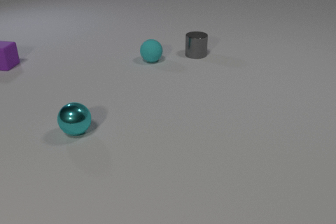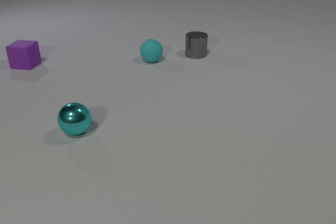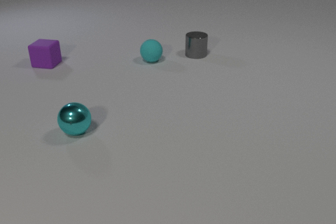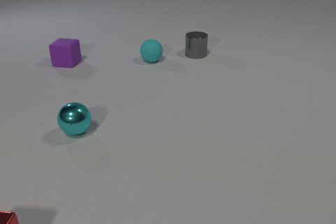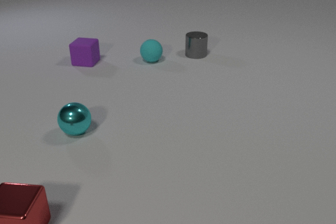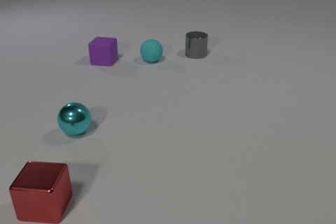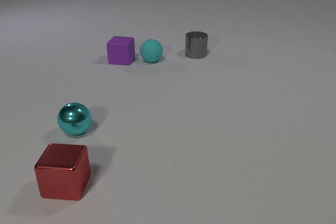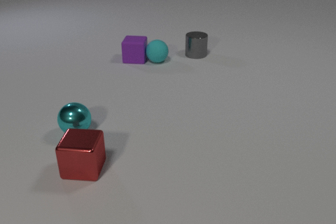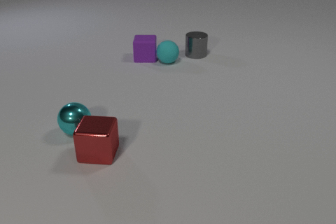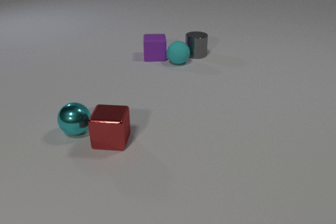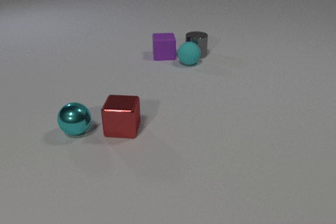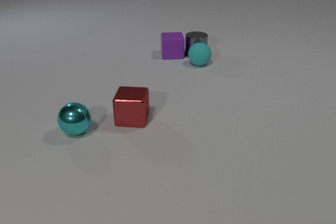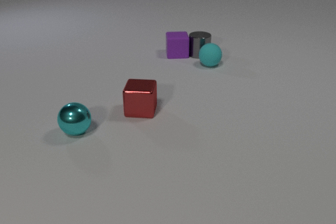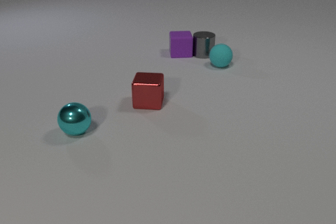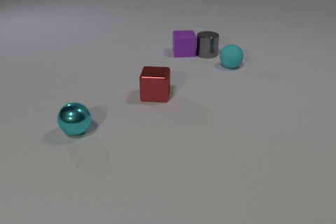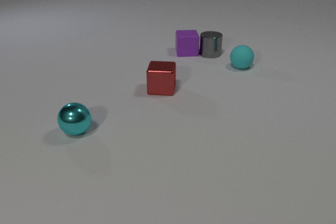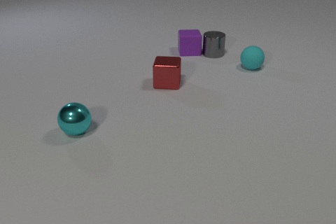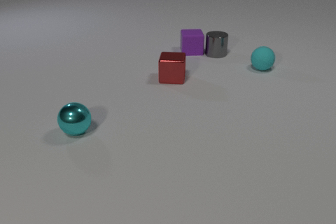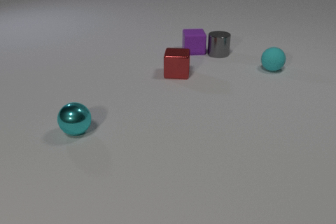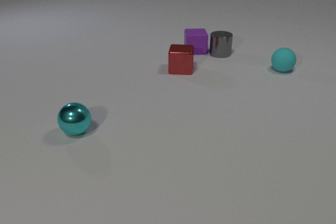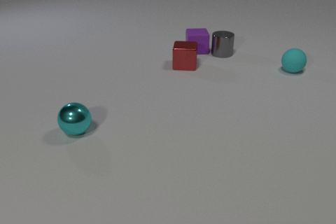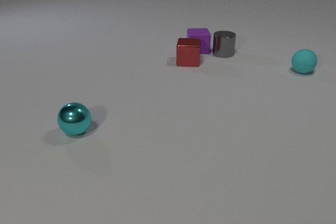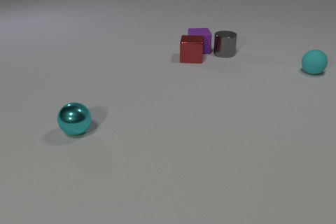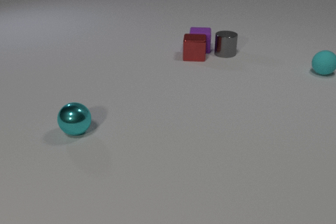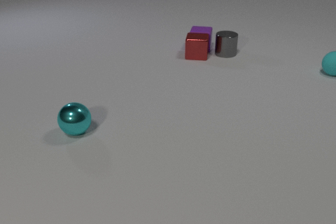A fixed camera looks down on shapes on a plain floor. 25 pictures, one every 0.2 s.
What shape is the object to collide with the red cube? cube.
How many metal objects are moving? 2.
What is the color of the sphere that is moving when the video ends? cyan.
0.0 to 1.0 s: The purple rubber cube slides to the right. The red metal cube comes in at the bottom edge, slides to the right and away from the camera.
1.0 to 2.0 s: The purple rubber cube slides to the right. The cyan rubber sphere rolls to the right. The red metal cube slides away from the camera and to the right. The purple rubber cube and the cyan rubber sphere collide.
2.0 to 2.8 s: The purple rubber cube slides to the right and away from the camera. The cyan rubber sphere rolls to the right. The gray metal cylinder slides to the right. The red metal cube slides away from the camera and to the right. The purple rubber cube and the gray metal cylinder collide.
2.8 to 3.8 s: The purple rubber cube slides to the right and away from the camera. The cyan rubber sphere rolls to the right. The gray metal cylinder slides to the right. The red metal cube slides away from the camera and to the right.
3.8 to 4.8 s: The purple rubber cube slides away from the camera and to the right. The cyan rubber sphere rolls to the right. The gray metal cylinder slides to the right. The red metal cube slides away from the camera and to the right. The purple rubber cube and the red metal cube collide.
